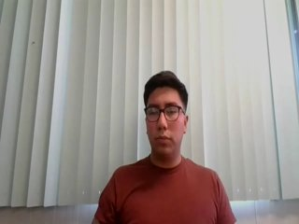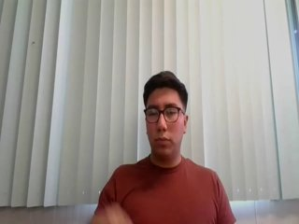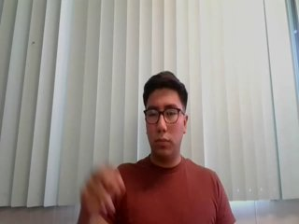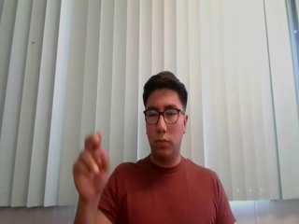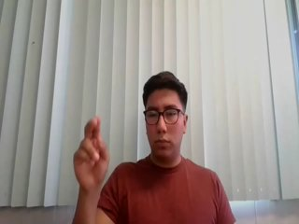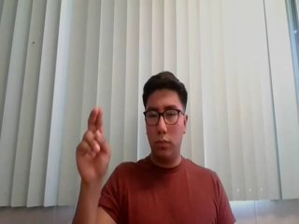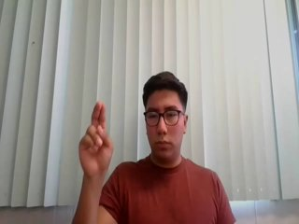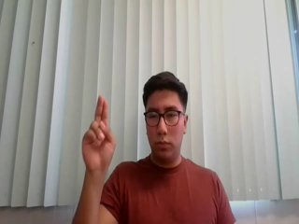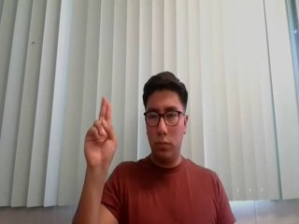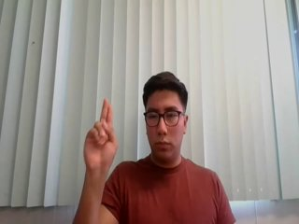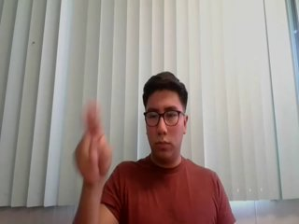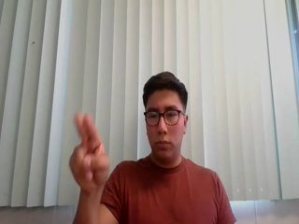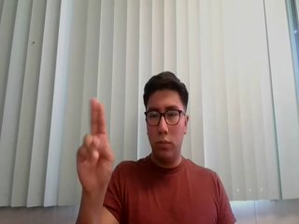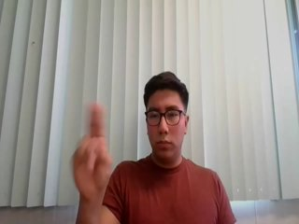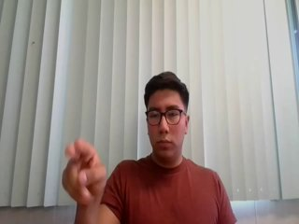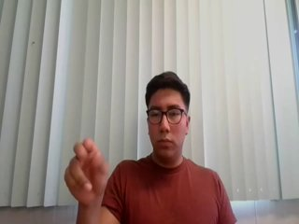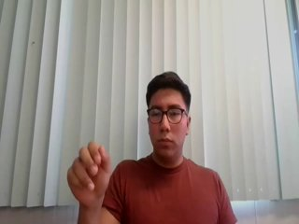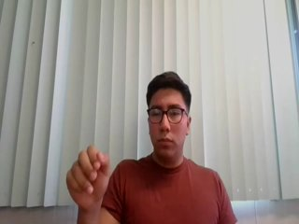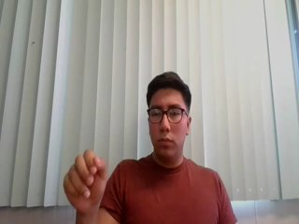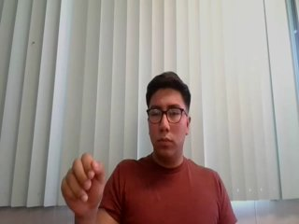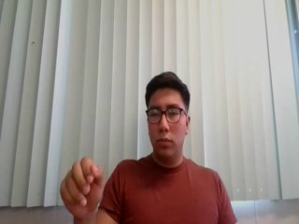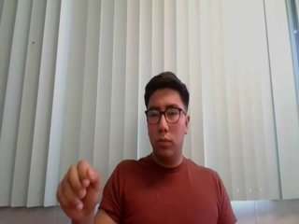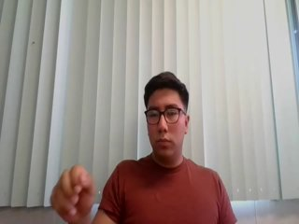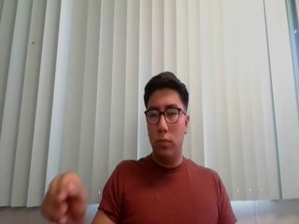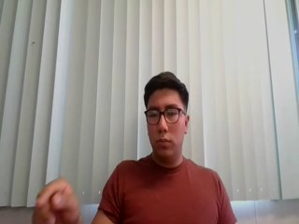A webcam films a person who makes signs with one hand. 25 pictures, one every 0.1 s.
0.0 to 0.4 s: Non-gesture.
0.5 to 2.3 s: Click with two fingers.
